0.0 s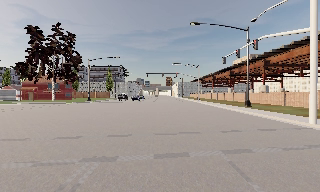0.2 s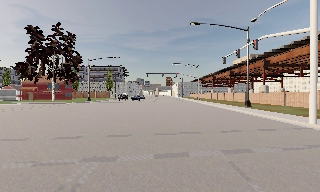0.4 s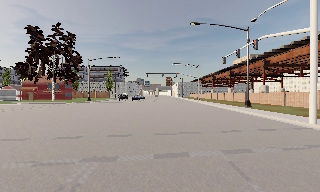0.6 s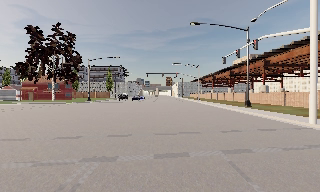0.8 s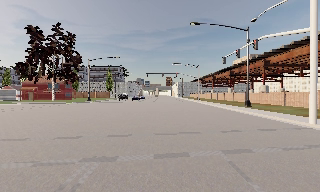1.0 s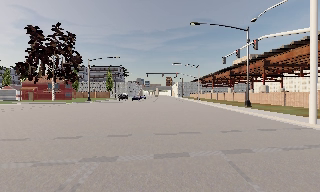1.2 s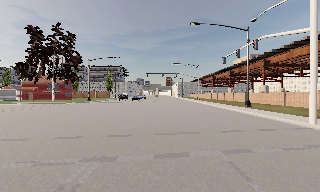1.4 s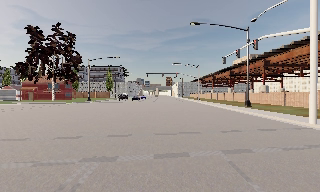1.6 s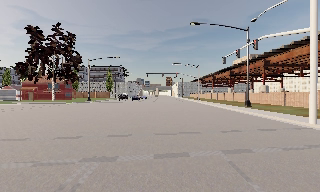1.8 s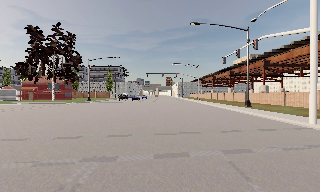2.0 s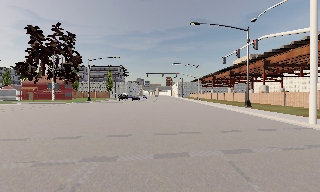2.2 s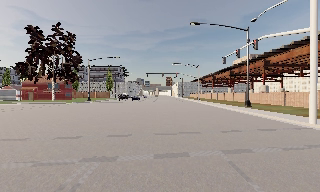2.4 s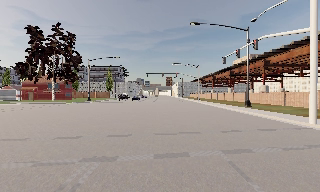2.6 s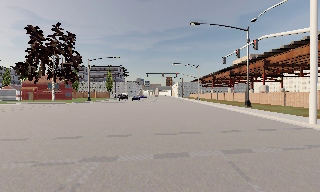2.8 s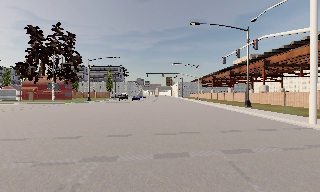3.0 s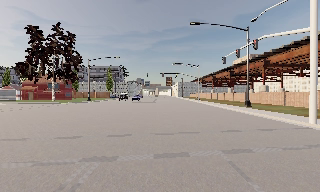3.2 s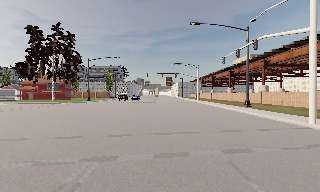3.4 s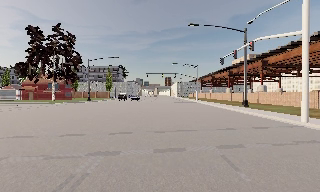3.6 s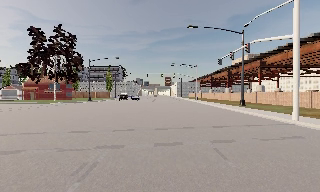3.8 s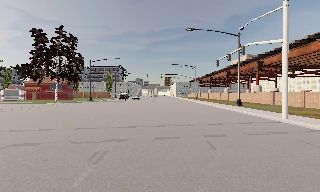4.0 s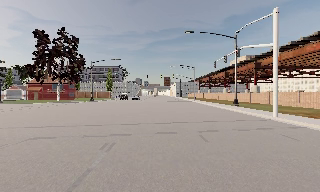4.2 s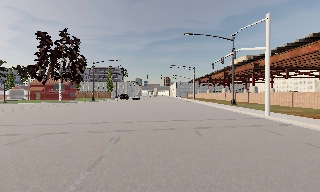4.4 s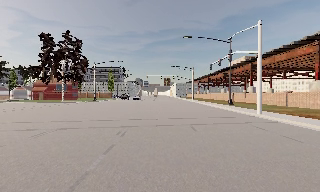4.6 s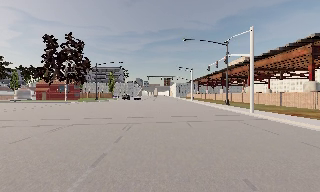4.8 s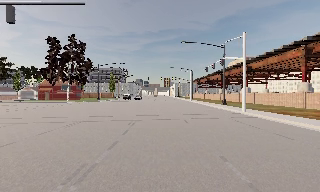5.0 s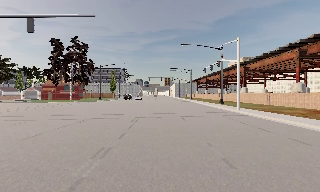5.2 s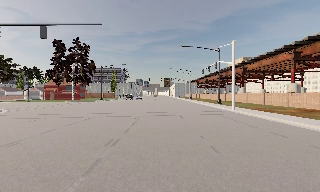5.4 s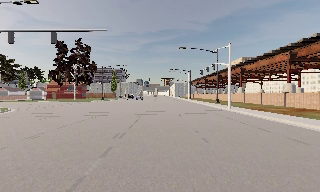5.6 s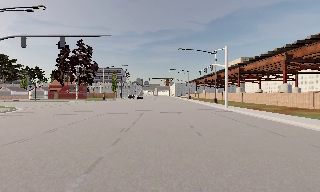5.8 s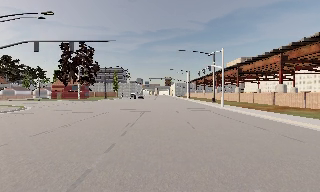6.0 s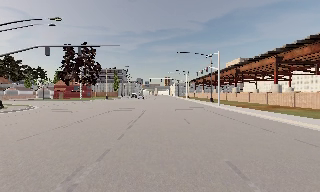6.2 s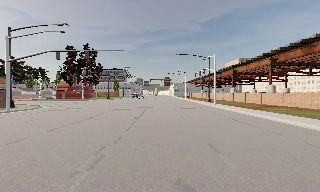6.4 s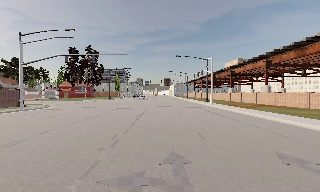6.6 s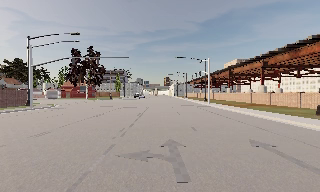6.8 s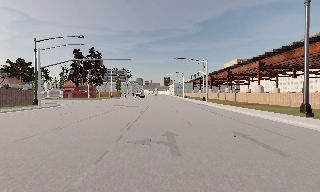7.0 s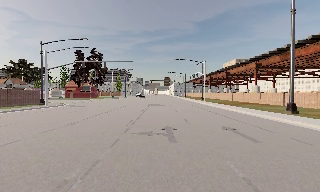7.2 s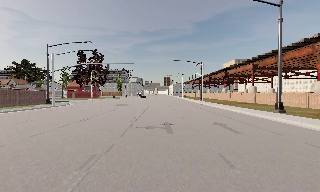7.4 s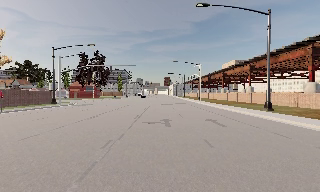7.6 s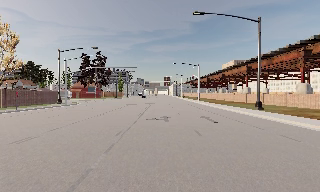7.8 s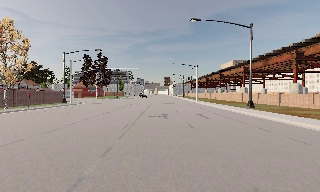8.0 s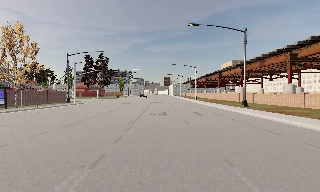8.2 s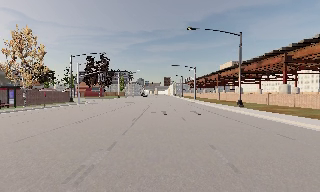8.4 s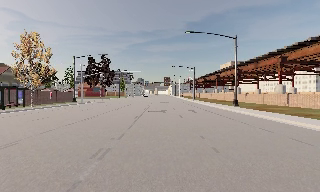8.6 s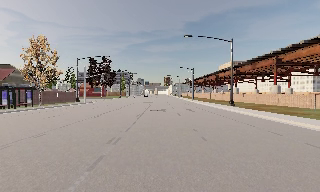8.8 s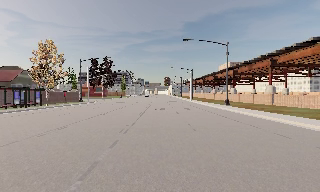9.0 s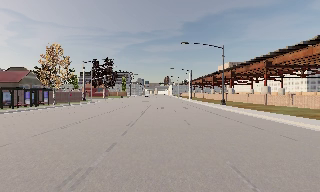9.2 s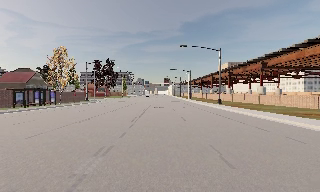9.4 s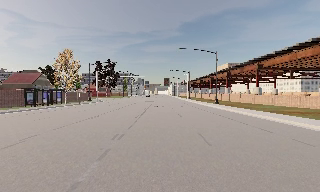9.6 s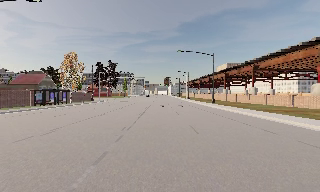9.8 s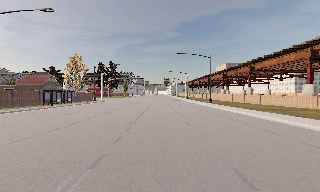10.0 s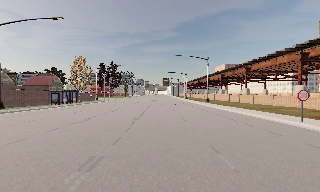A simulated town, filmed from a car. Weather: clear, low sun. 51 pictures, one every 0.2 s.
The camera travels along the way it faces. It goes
backward.
0.0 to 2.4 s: The camera keeps its place and its aim.
2.4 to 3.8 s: The camera travels backward, about 2 m, so what stands in front gets smaller. It gains speed.
3.8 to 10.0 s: The camera travels backward, about 45 m, so what stands in front gets smaller.
The film runs backward here.
